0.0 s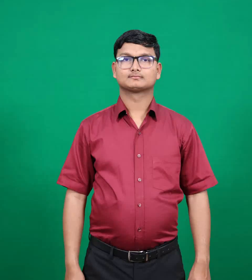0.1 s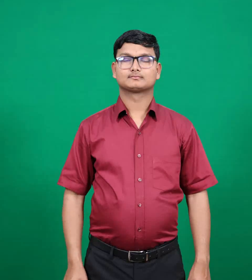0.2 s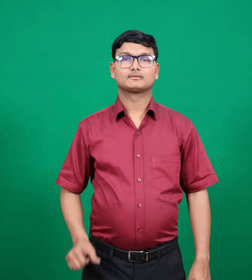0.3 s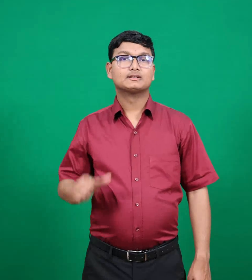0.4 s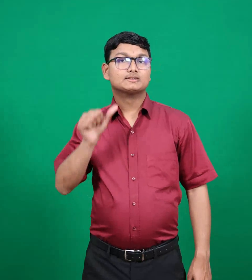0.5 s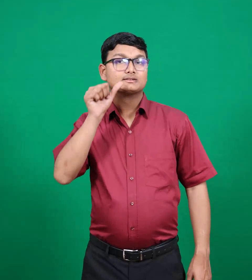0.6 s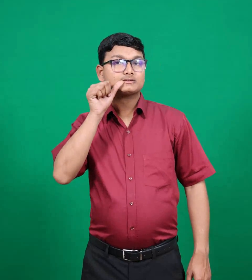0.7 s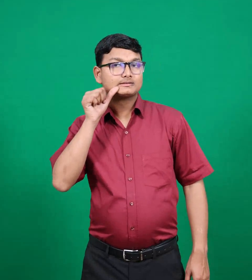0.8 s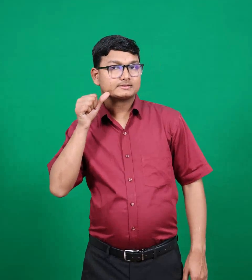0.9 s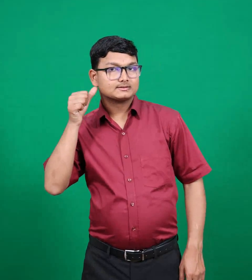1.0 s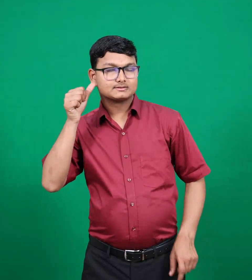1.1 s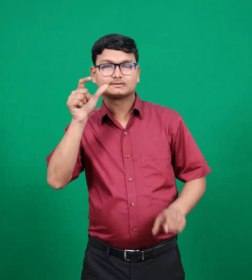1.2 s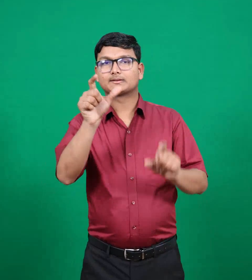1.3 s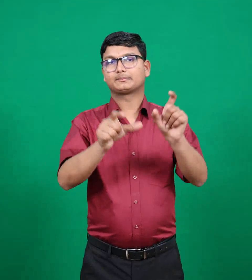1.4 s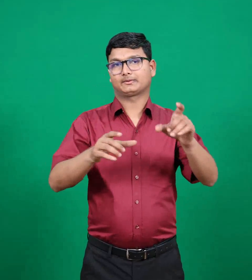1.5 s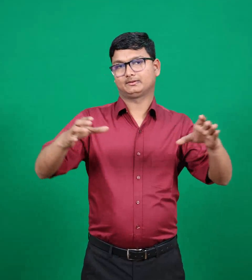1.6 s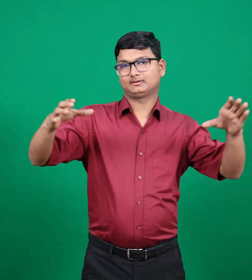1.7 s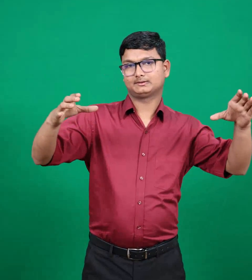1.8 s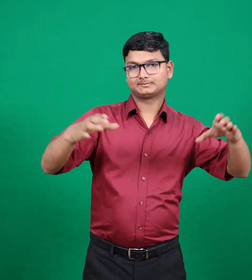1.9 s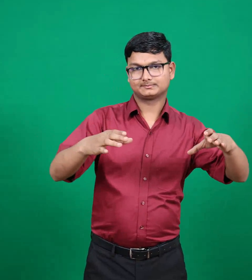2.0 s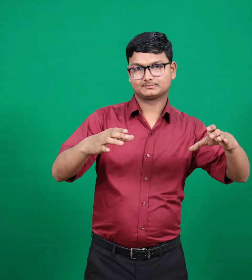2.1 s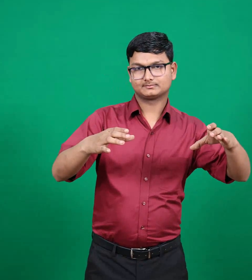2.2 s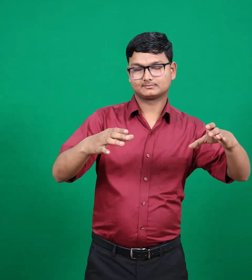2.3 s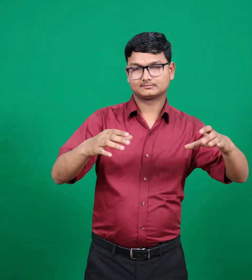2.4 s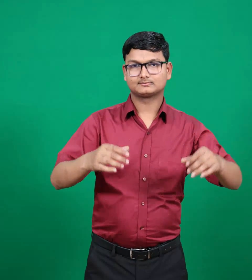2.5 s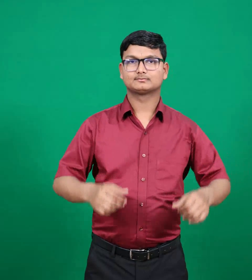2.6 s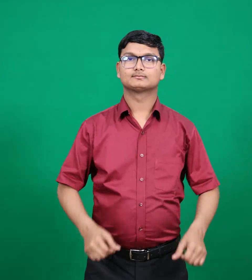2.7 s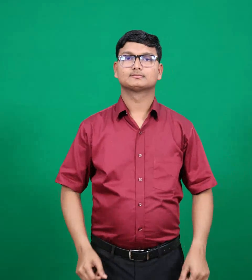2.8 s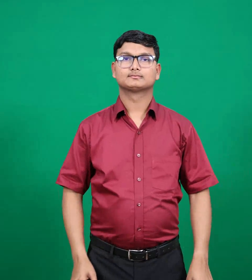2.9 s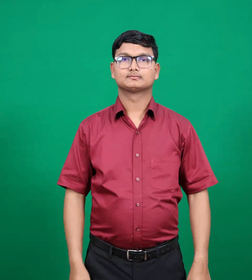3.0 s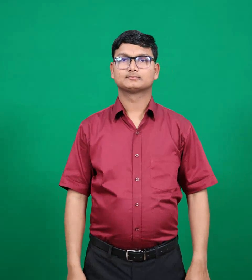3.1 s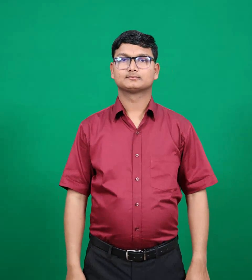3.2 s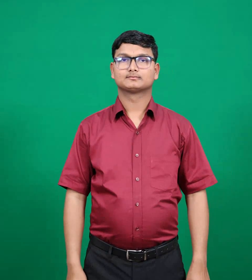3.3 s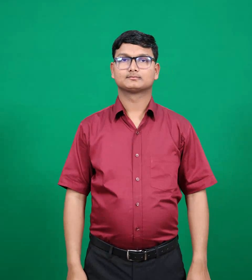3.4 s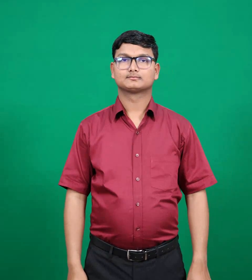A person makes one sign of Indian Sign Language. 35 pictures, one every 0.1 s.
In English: amalekites
